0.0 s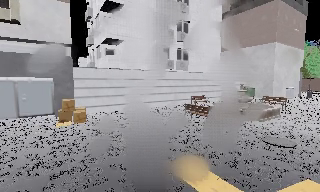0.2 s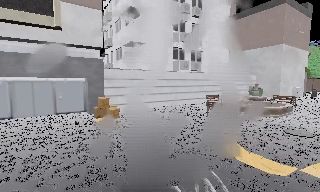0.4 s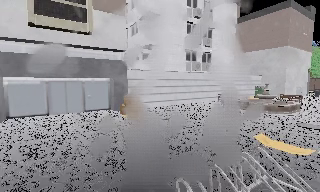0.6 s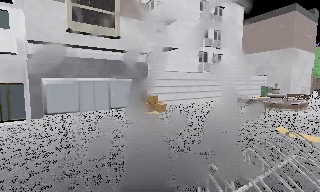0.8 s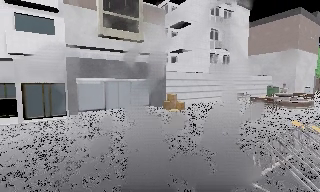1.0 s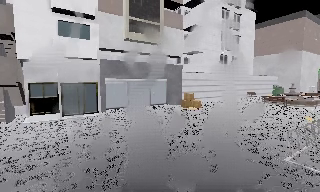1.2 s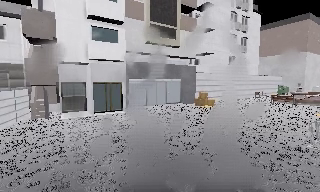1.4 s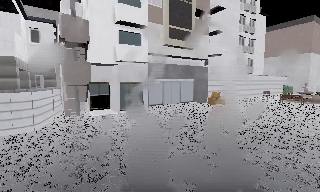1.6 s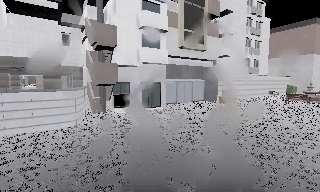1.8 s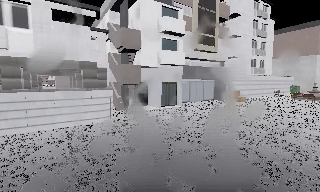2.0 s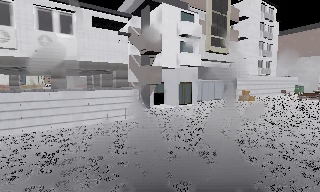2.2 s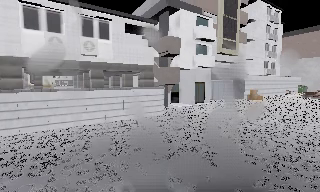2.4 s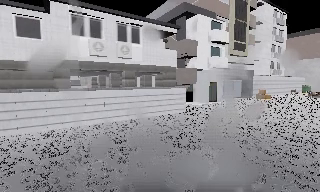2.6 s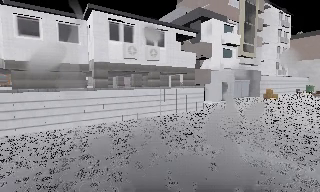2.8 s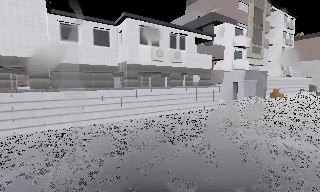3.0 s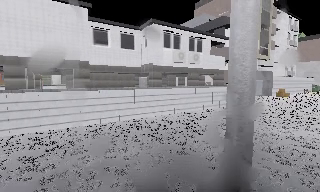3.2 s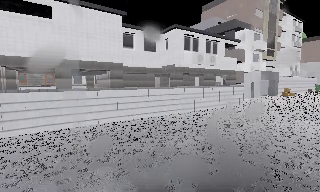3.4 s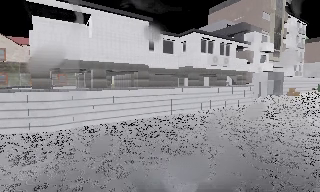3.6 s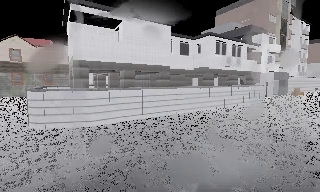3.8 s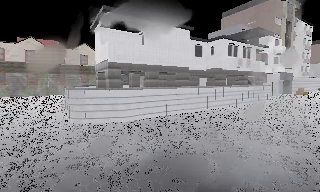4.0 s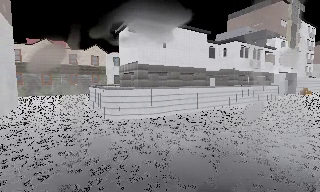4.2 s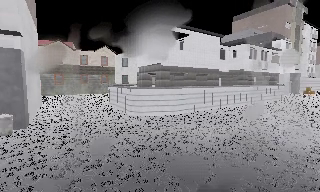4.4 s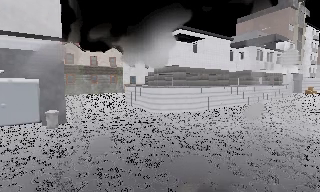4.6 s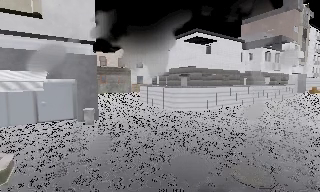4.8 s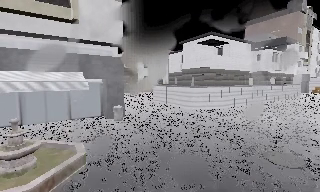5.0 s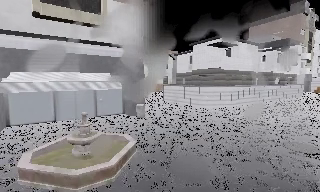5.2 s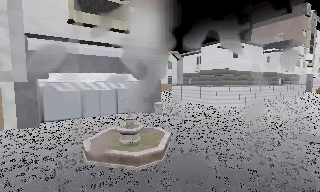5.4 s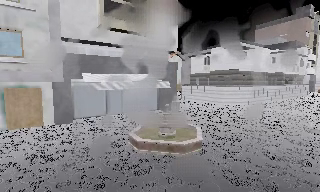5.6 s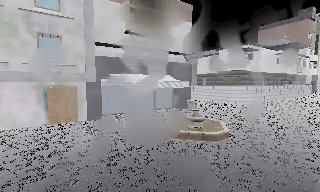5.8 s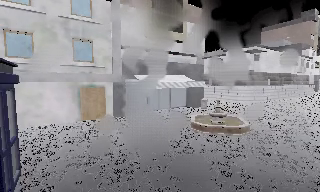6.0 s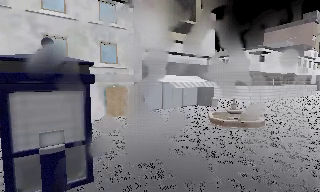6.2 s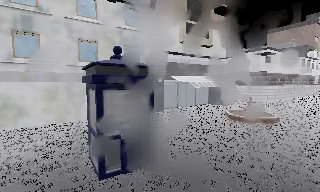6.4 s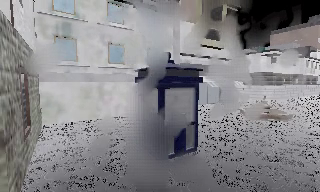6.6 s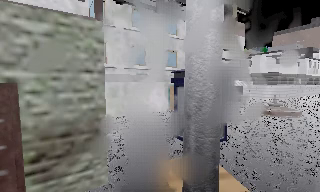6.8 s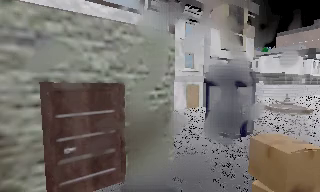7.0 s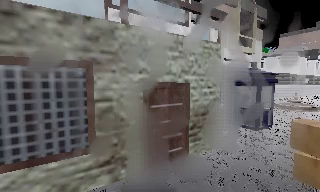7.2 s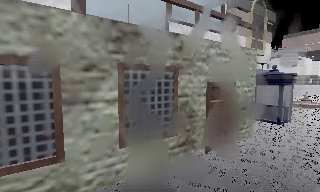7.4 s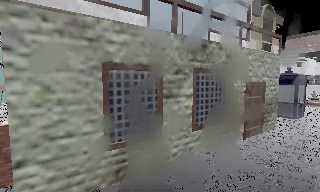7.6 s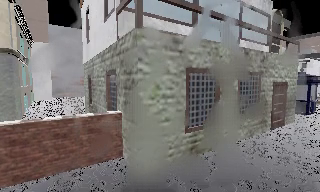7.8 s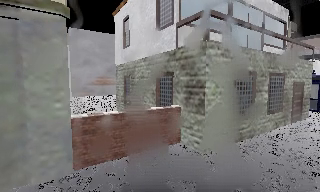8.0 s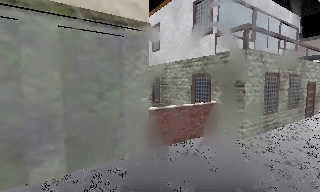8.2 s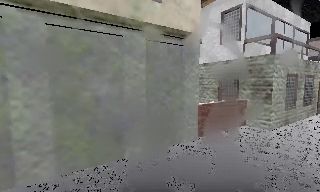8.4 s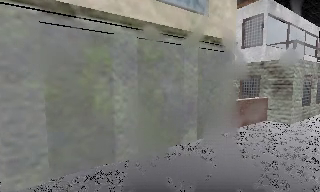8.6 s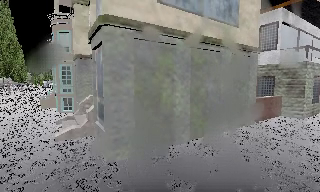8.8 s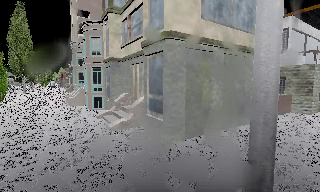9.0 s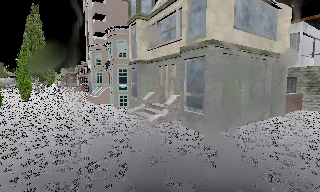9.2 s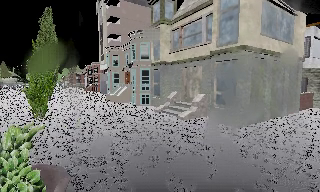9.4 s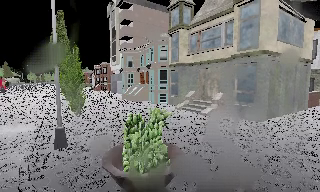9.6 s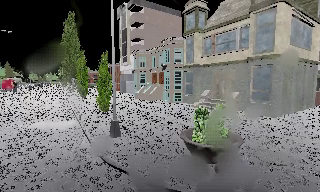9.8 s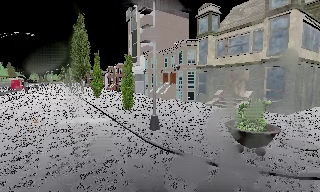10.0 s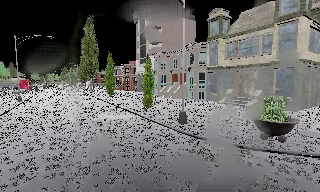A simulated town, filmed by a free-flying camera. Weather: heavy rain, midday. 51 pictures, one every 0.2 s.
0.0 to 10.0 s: The camera travels to its left and backward, about 90 m, so close, fixed things drift to the right.
The film runs forward here.
